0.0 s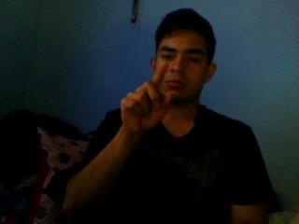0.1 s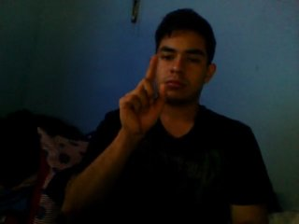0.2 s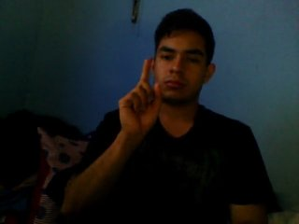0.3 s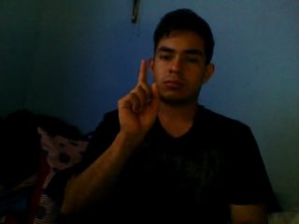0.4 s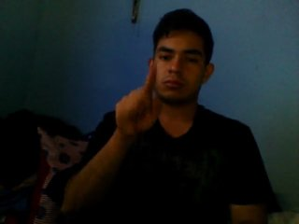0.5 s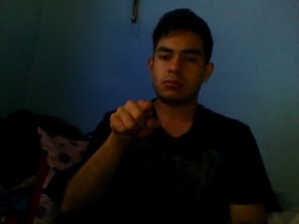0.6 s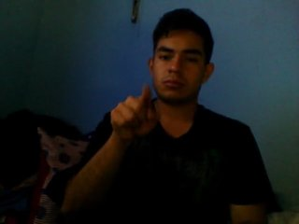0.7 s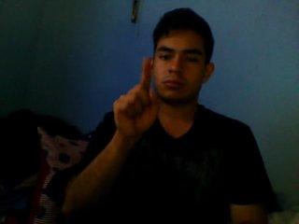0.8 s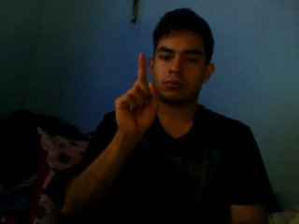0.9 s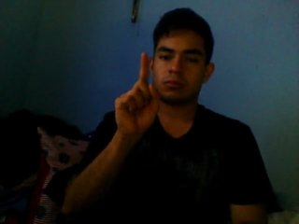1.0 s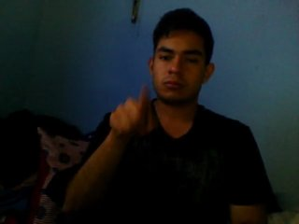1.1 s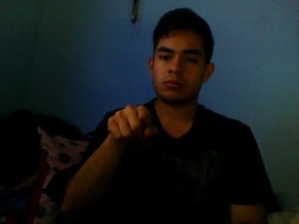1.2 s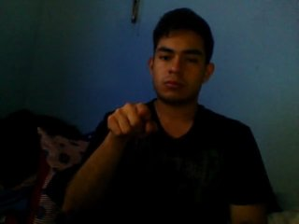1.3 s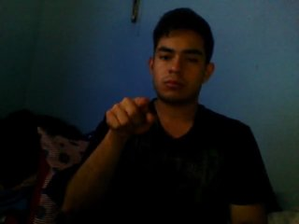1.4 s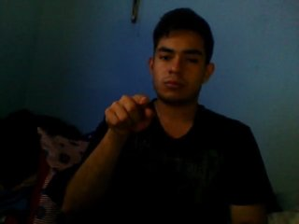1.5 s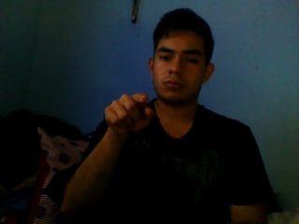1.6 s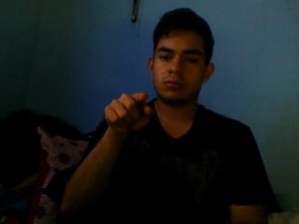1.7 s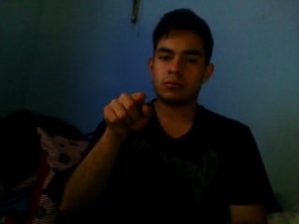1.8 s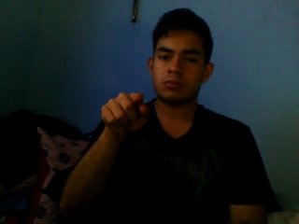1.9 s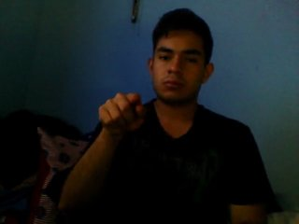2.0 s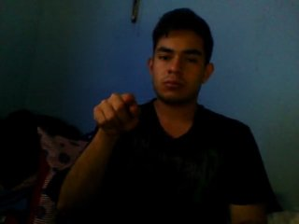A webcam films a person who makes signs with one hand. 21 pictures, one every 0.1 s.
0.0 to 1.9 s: Double click with one finger.
